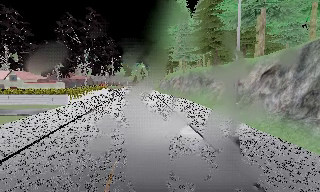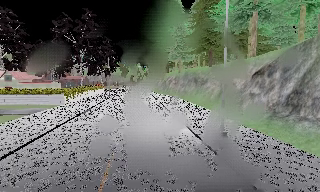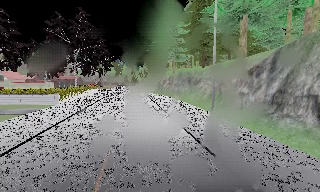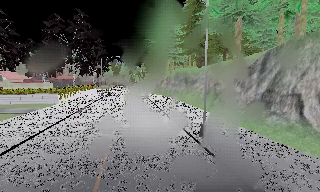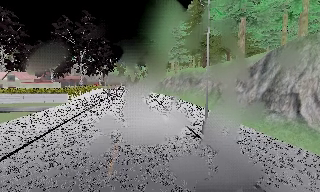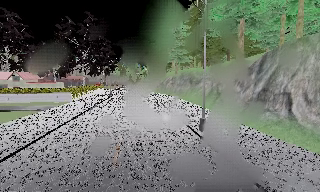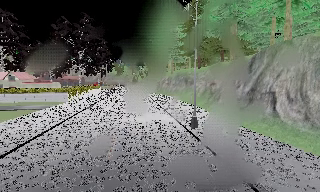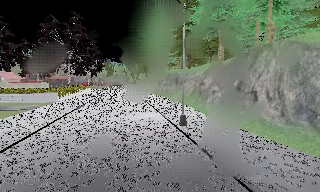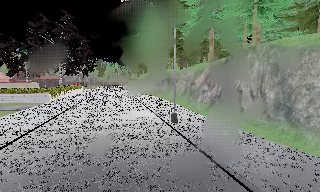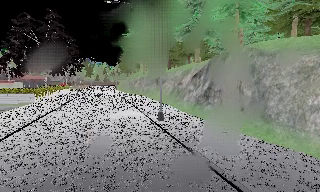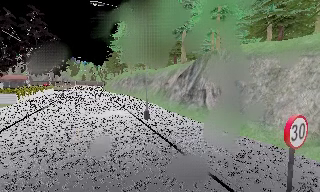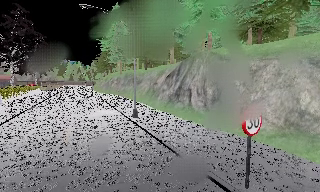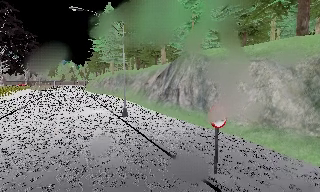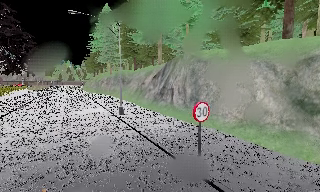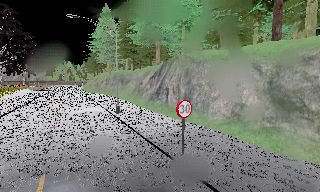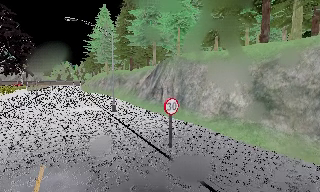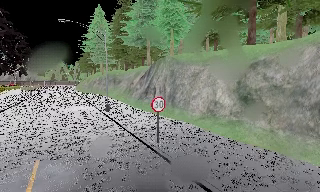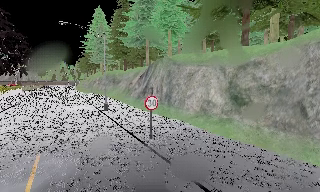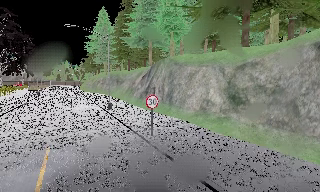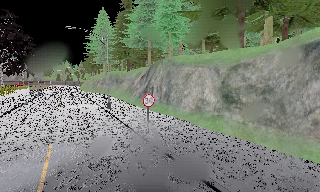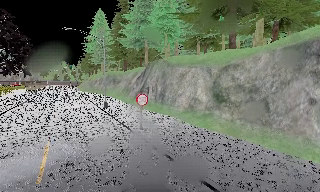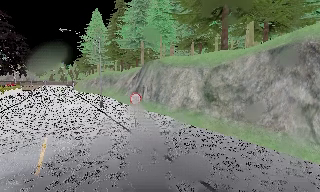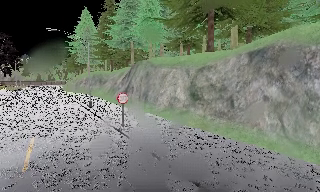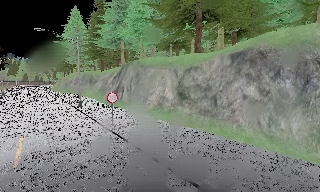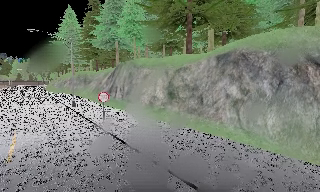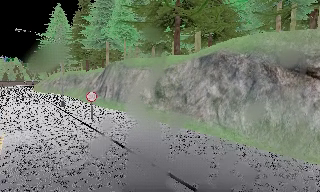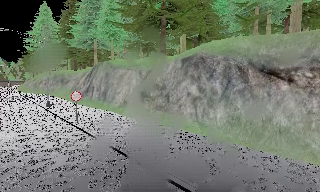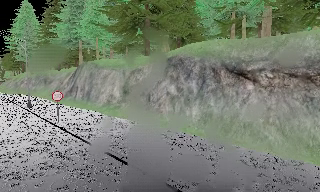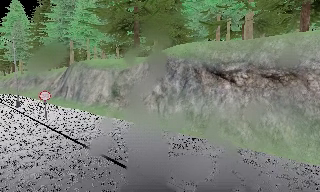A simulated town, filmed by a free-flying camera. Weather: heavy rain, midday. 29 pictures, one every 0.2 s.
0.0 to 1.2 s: The camera travels backward, about 3.5 m, so what stands in front gets smaller.
1.2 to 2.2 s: The camera pans to its right, which is clockwise from overhead, by about 15 degrees. It travels backward, about 3 m, so what stands in front gets smaller.
2.2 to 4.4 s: The camera travels backward and to its right, about 7 m, so what stands in front gets smaller.
4.4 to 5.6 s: The camera swings to its right by about 15 degrees, and the scene slides to the left. It travels backward and to its right, about 4.5 m, so what stands in front gets smaller.
The film runs backward here.
